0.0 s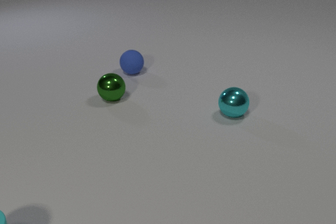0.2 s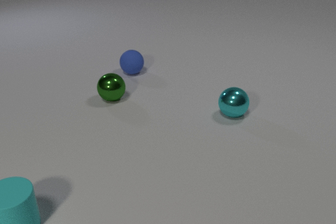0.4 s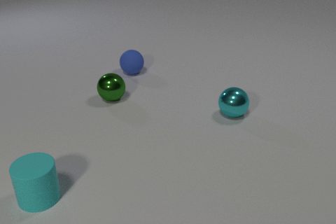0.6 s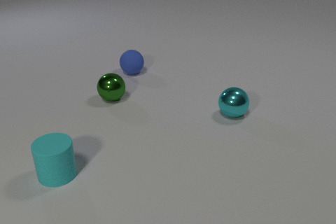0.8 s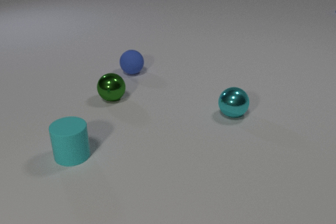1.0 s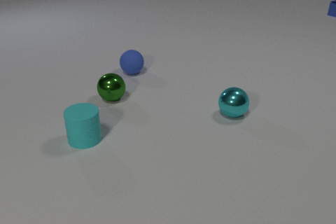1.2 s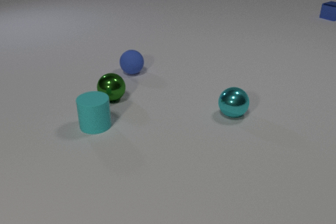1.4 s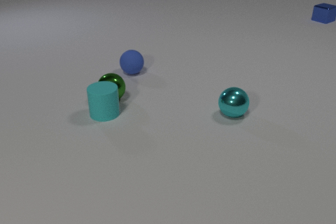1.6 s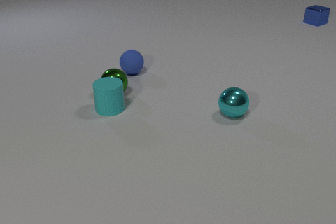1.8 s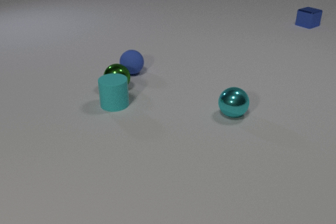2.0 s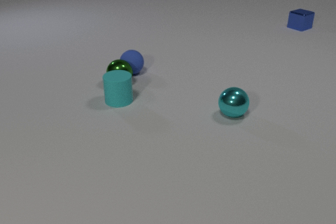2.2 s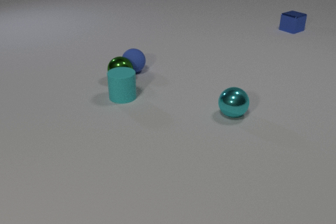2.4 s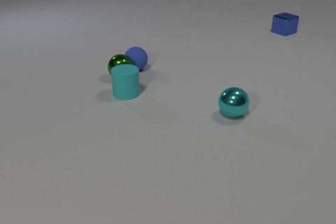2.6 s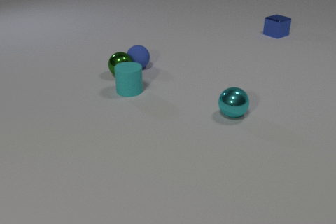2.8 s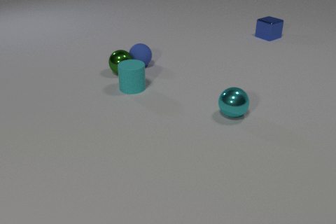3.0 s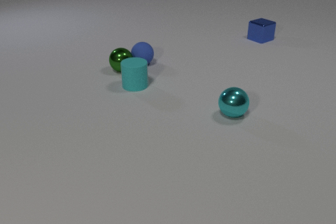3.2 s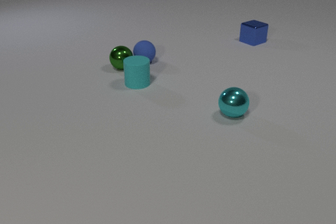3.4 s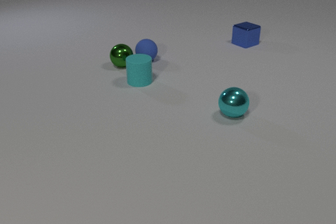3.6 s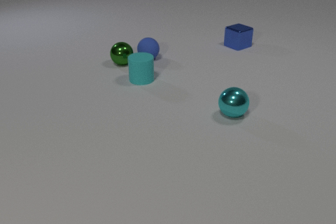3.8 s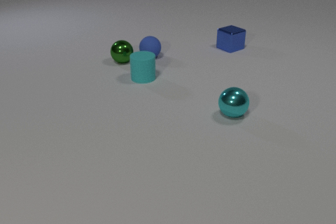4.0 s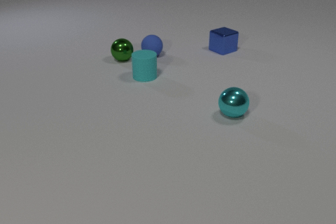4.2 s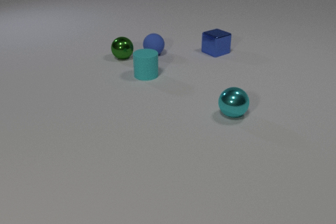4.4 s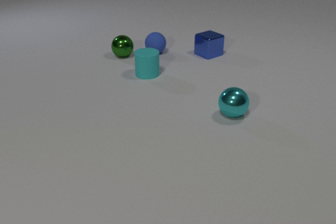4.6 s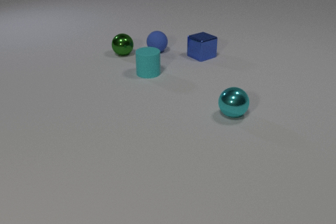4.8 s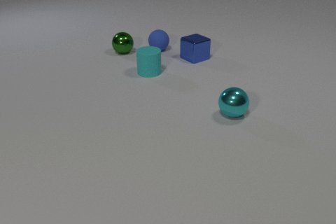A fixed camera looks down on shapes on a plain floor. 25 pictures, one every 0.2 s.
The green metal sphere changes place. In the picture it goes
away from the camera.
The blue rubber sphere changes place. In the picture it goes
away from the camera.
0.0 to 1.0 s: The cyan rubber cylinder slides away from the camera and to the right. The blue metal cube comes in at the right edge, slides toward the camera and to the left.
1.0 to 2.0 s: The cyan rubber cylinder slides away from the camera and to the right. The green metal sphere rolls away from the camera. The blue metal cube slides toward the camera and to the left. The cyan rubber cylinder and the green metal sphere collide.
2.0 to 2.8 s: The cyan rubber cylinder slides away from the camera and to the right. The green metal sphere rolls away from the camera. The blue metal cube slides toward the camera and to the left. The blue rubber sphere rolls away from the camera and to the right. The green metal sphere and the blue rubber sphere collide.
2.8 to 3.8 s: The cyan rubber cylinder slides away from the camera and to the right. The green metal sphere rolls away from the camera. The blue metal cube slides toward the camera and to the left. The blue rubber sphere rolls away from the camera and to the right.
3.8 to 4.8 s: The cyan rubber cylinder slides away from the camera and to the right. The green metal sphere rolls away from the camera. The blue metal cube slides to the left and toward the camera. The blue rubber sphere rolls away from the camera and to the right.
How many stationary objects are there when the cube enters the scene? 3.
How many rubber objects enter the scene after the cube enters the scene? 0.
Are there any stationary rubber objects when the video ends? no.
